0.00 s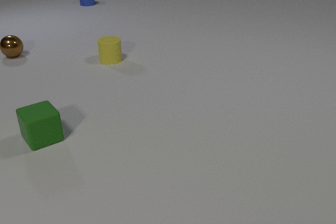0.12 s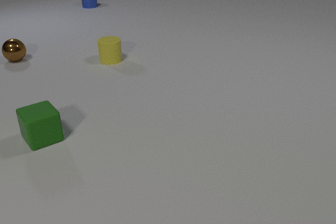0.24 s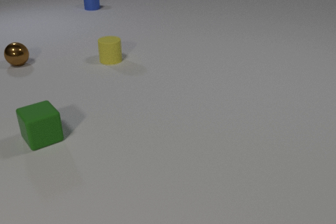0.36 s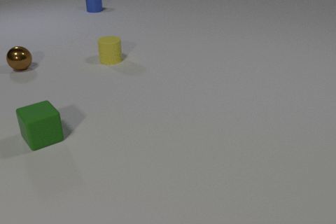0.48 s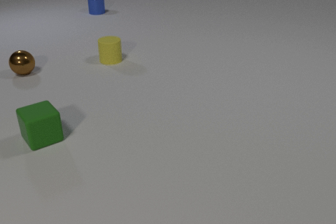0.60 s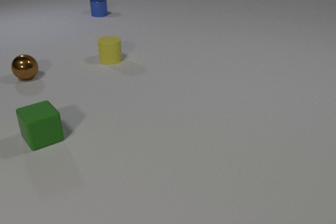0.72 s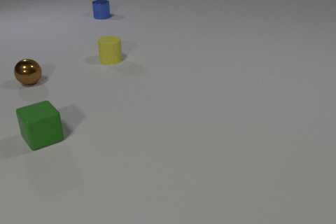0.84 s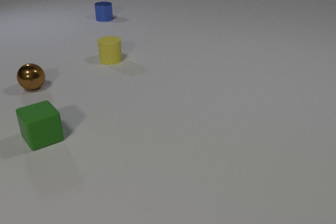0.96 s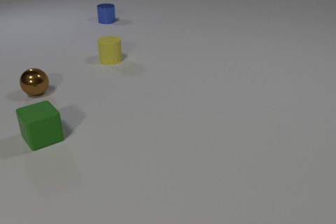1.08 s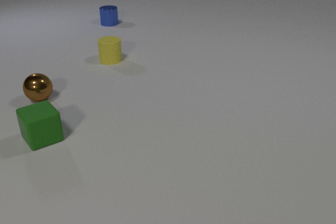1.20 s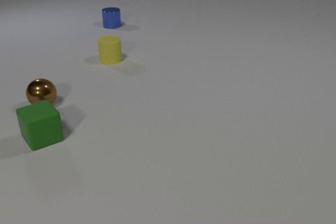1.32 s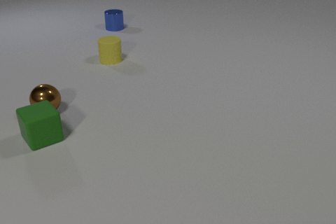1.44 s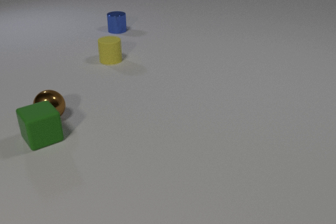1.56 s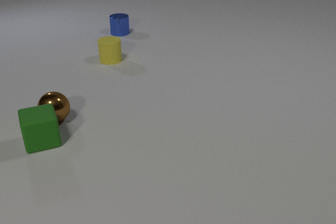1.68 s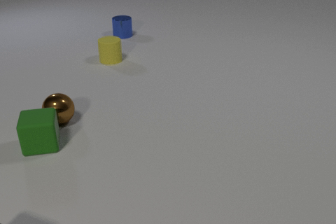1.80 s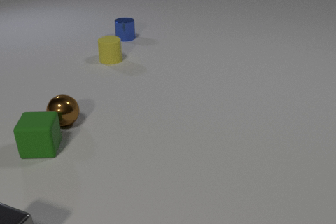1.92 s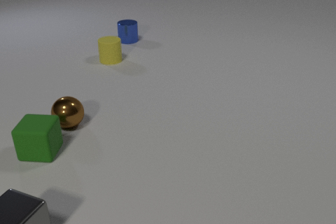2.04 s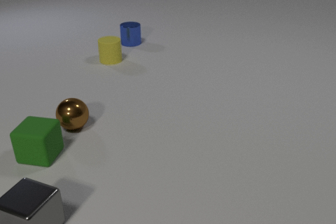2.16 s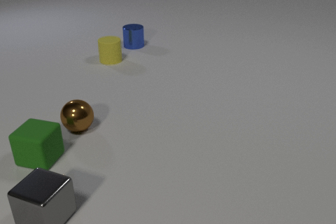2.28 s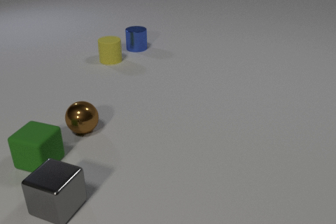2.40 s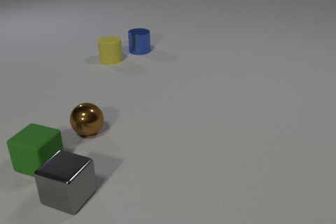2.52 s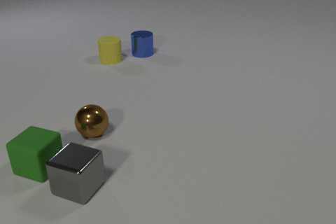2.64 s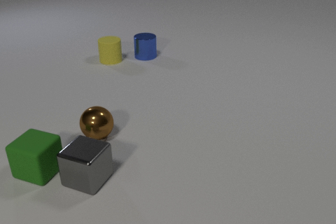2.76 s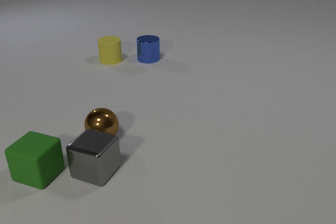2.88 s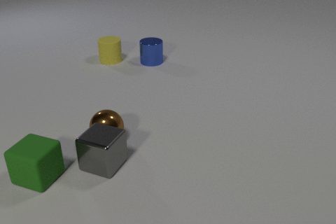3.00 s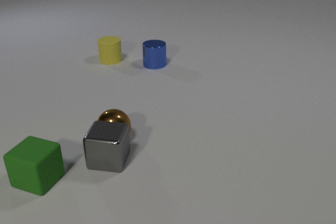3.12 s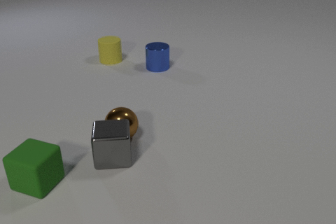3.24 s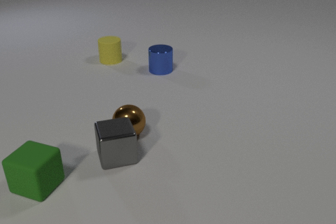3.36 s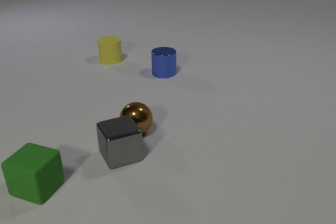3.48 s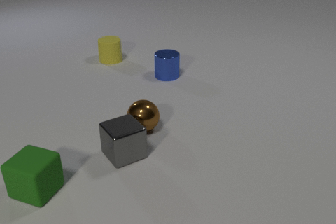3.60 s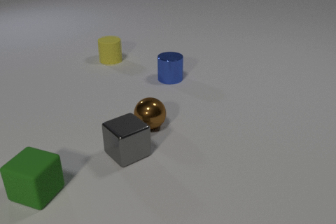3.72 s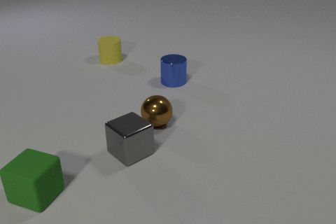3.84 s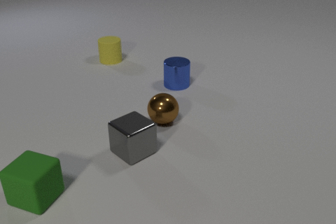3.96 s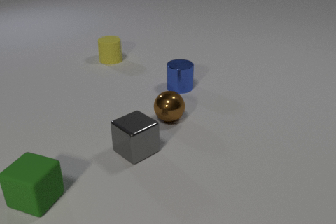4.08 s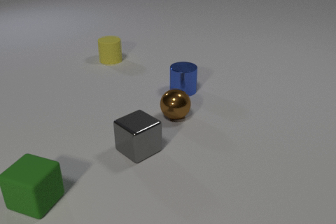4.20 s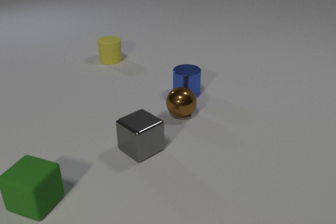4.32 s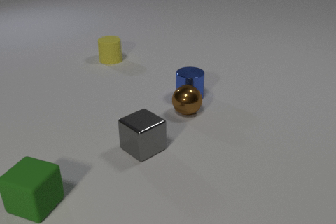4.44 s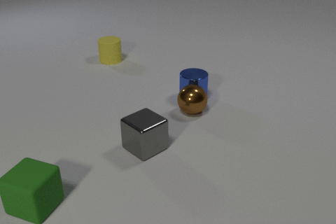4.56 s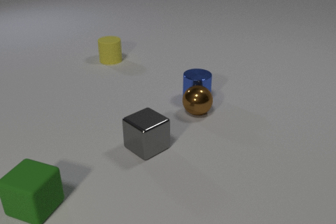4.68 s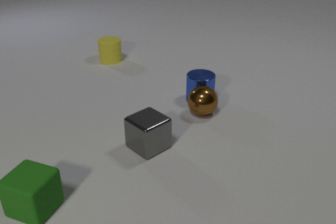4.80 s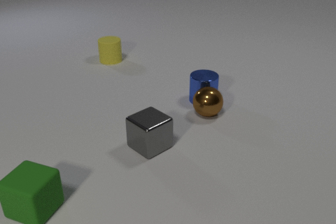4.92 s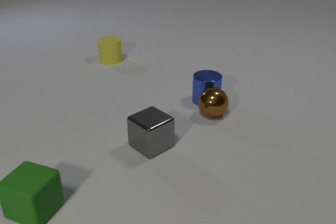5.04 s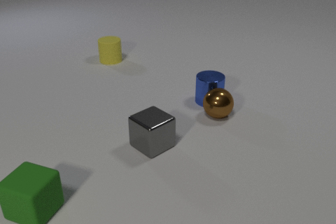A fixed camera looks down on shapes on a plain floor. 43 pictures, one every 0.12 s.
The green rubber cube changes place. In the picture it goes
toward the camera.
The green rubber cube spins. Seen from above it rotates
clockwise.
0.00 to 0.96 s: The brown metal sphere rolls toward the camera. The blue metal cylinder slides toward the camera.
0.96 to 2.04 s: The brown metal sphere rolls toward the camera and to the right. The green rubber cube slides toward the camera, spins so that its near face slides to the left, clockwise seen from above. The gray metal cube comes in at the bottom edge, slides to the right and away from the camera. The blue metal cylinder slides toward the camera. The brown metal sphere and the green rubber cube collide.
2.04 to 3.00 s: The brown metal sphere rolls to the right and toward the camera. The green rubber cube slides toward the camera. The gray metal cube slides away from the camera and to the right. The blue metal cylinder slides toward the camera. The brown metal sphere and the gray metal cube collide.
3.00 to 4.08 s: The brown metal sphere rolls to the right and away from the camera. The green rubber cube slides toward the camera. The gray metal cube slides to the right and away from the camera, spins so that its near face slides to the right, counterclockwise seen from above. The blue metal cylinder slides toward the camera and to the right.
4.08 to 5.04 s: The brown metal sphere rolls to the right. The green rubber cube slides toward the camera. The gray metal cube slides to the right and away from the camera. The blue metal cylinder slides to the right and toward the camera. The brown metal sphere and the blue metal cylinder collide.
Are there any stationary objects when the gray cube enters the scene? yes.
How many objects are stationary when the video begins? 2.
What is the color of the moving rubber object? green.
